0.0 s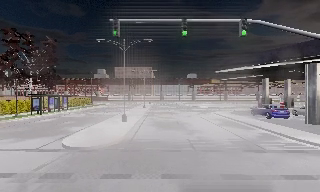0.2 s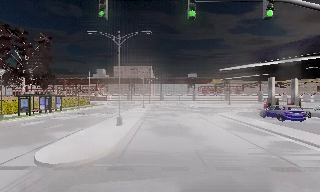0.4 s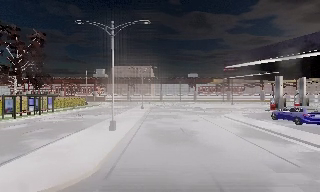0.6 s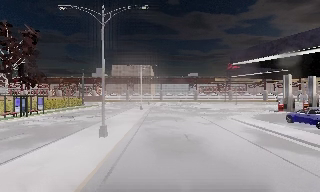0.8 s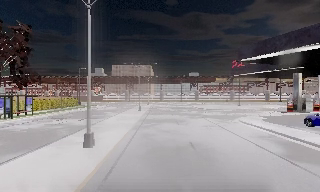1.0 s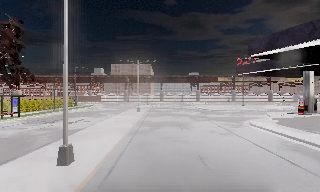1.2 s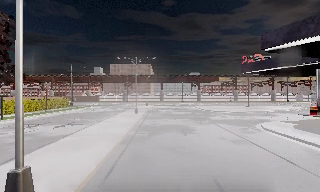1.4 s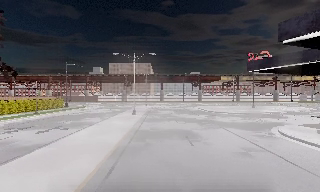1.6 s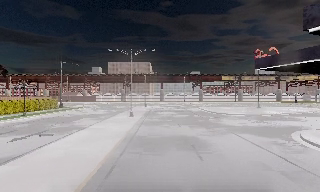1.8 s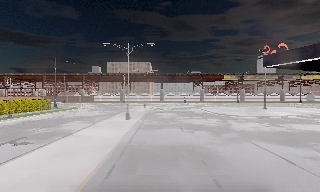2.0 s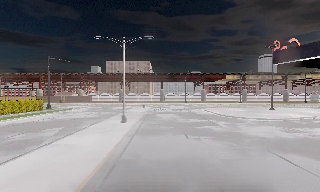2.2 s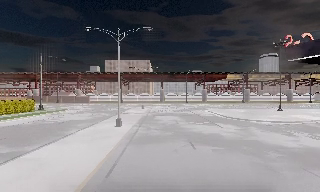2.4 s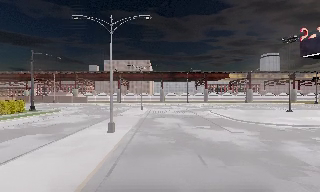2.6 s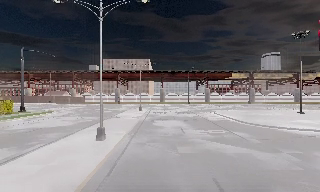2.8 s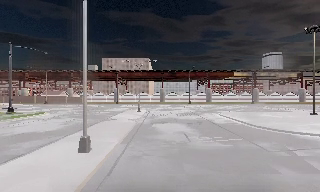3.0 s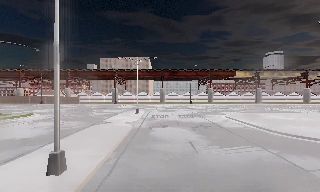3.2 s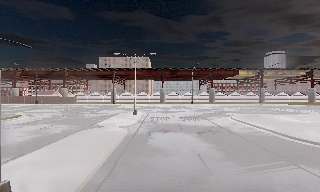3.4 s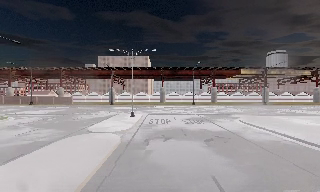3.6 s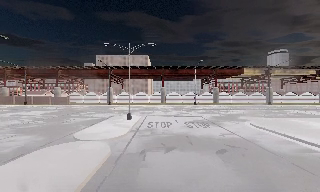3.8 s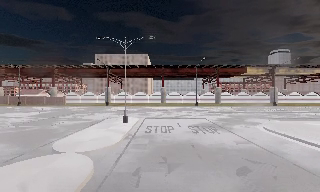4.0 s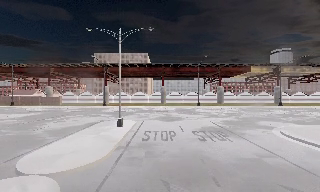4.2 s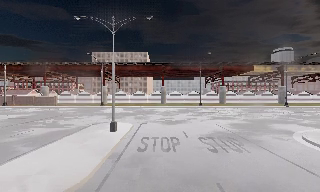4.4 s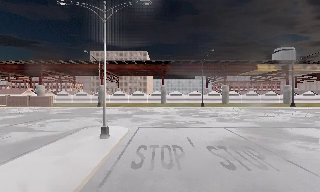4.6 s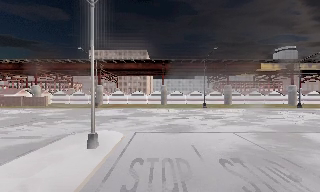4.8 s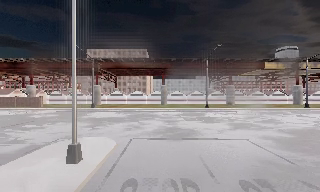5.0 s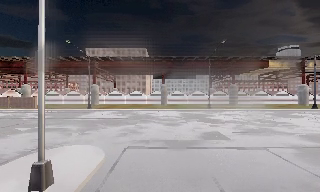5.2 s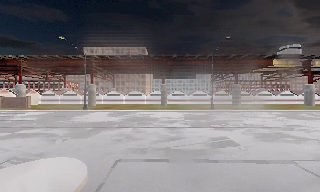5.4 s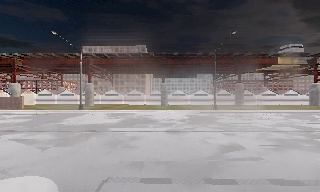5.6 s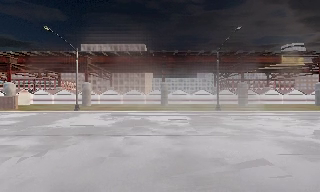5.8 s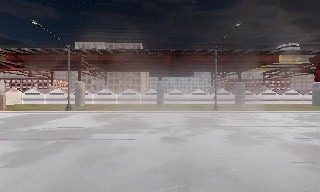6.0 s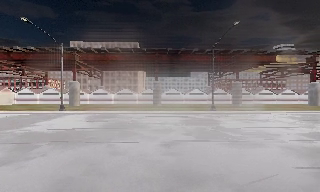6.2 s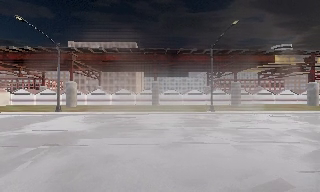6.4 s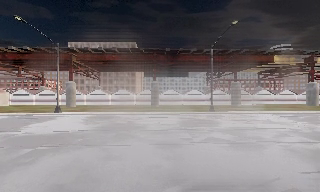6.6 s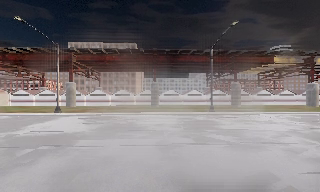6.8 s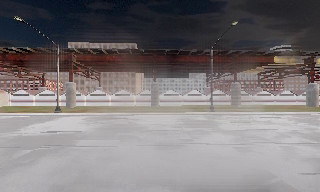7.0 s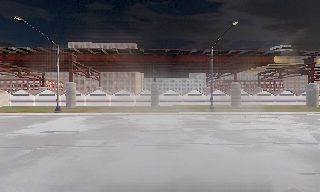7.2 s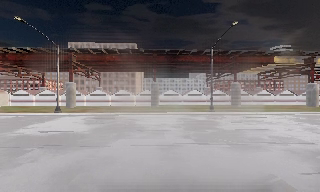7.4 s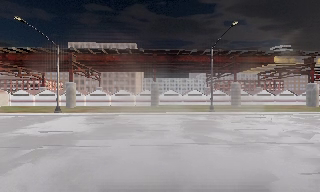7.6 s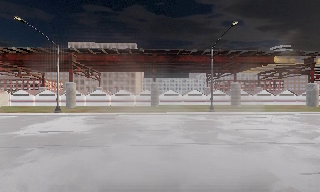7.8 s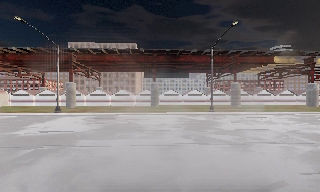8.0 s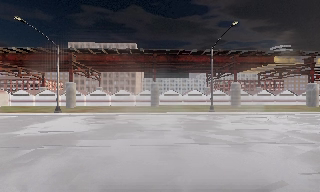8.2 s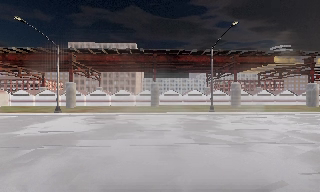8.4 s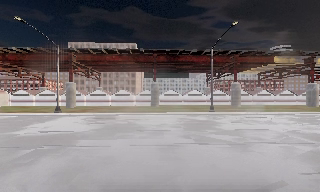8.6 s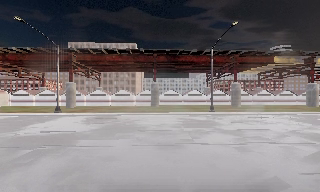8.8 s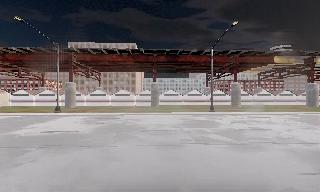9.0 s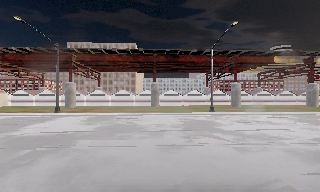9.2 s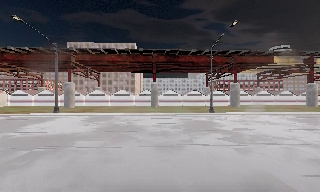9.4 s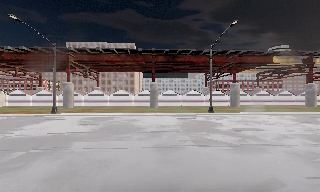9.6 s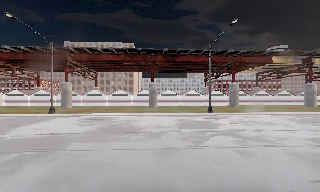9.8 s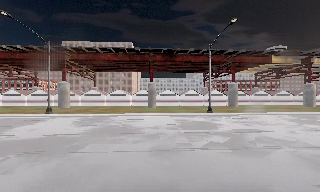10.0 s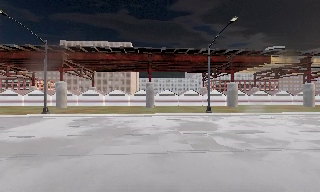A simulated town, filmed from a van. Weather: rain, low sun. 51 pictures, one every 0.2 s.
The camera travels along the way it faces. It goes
forward.
0.0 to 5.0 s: The camera travels forward, about 50 m, so what stands in front looms larger.
5.0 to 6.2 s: The camera travels forward, about 6 m, so what stands in front looms larger. It loses speed.
6.2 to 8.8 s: The camera keeps its place and its aim.
8.8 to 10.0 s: The camera travels forward, about 1 m, so what stands in front looms larger. It gains speed.
The film runs forward here.
